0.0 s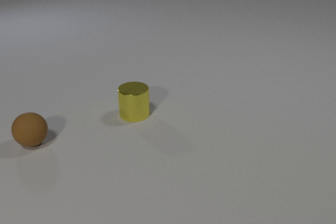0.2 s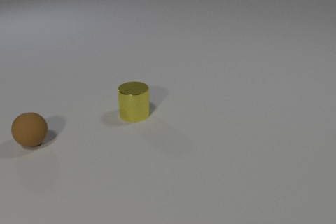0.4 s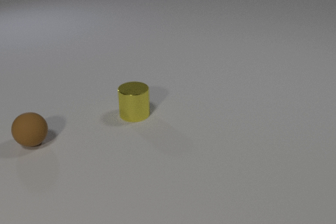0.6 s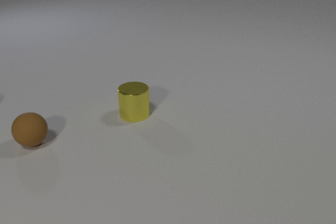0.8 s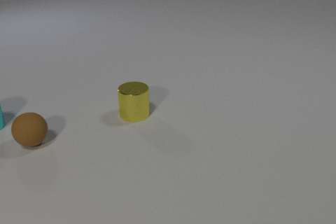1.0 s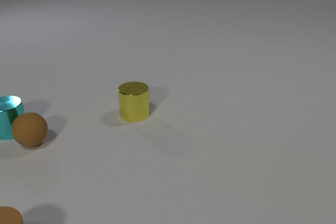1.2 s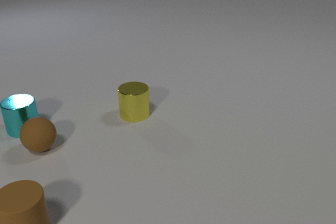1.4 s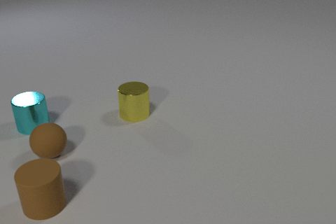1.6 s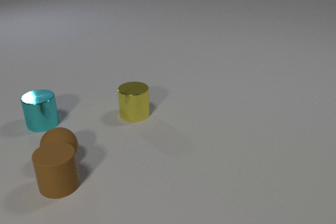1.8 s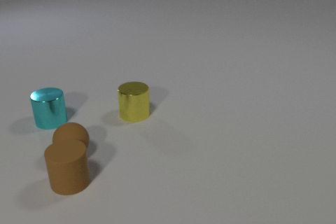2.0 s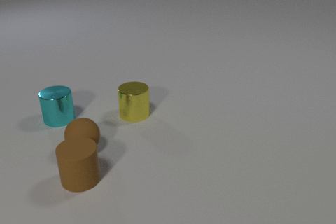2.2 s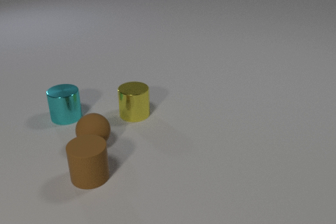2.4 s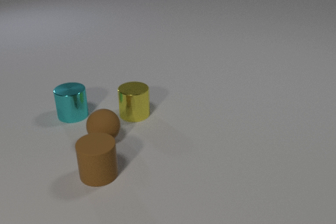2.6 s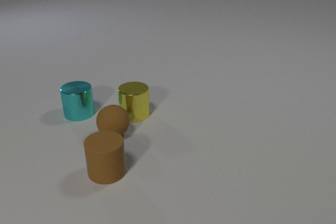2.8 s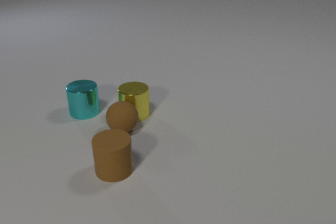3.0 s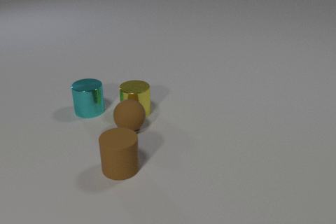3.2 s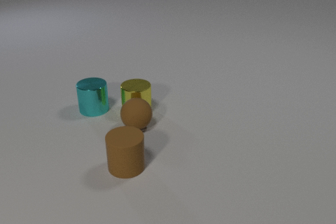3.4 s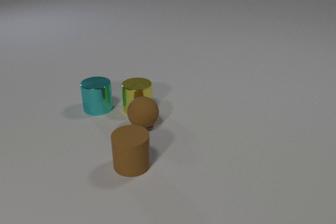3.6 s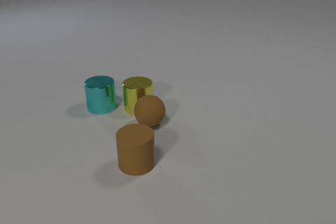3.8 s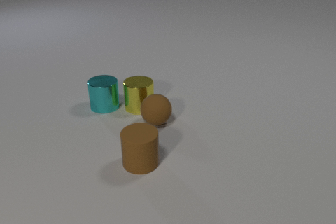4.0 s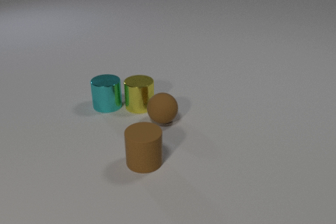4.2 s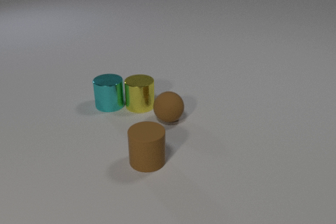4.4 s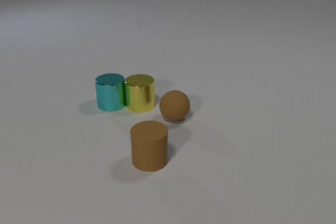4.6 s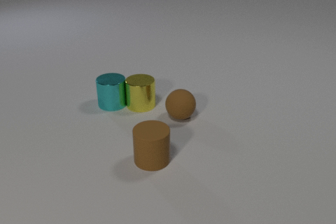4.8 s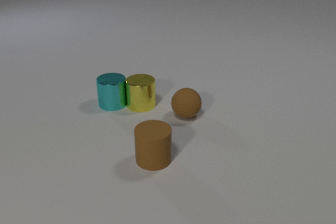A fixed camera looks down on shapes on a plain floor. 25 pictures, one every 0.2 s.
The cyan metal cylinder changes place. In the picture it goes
to the right.
The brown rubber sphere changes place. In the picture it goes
to the right.
0.0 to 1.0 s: The cyan metal cylinder comes in at the left edge, slides to the right and toward the camera. The brown rubber cylinder comes in at the bottom edge, slides away from the camera and to the right.
1.0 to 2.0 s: The cyan metal cylinder slides to the right. The brown rubber sphere rolls to the right and toward the camera. The brown rubber cylinder slides away from the camera and to the right. The cyan metal cylinder and the brown rubber sphere collide. The brown rubber sphere and the brown rubber cylinder collide.
2.0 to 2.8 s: The cyan metal cylinder slides to the right. The brown rubber sphere rolls to the right and away from the camera. The brown rubber cylinder slides to the right. The brown rubber sphere and the yellow metal cylinder collide.
2.8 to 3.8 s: The cyan metal cylinder slides to the right. The brown rubber sphere rolls to the right. The brown rubber cylinder slides to the right. The yellow metal cylinder slides away from the camera.
3.8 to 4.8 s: The cyan metal cylinder slides to the right. The brown rubber sphere rolls to the right and away from the camera. The brown rubber cylinder slides to the right. The cyan metal cylinder and the yellow metal cylinder collide.
How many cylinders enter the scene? 2.
What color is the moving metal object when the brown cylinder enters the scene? cyan.
Are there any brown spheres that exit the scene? no.
